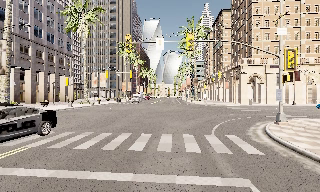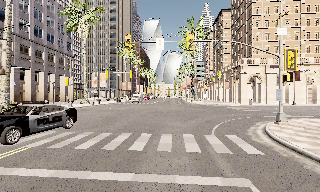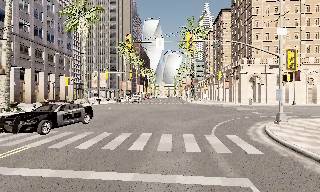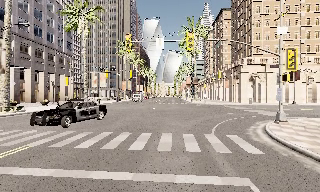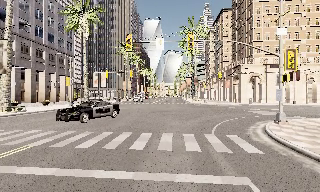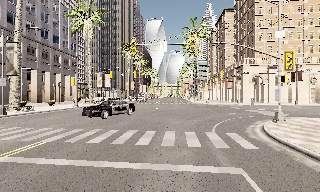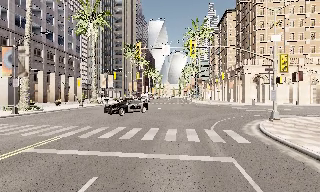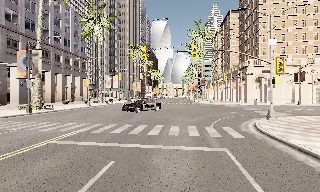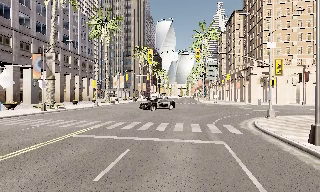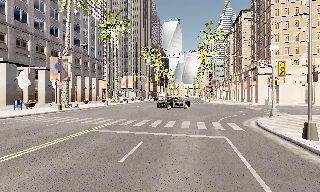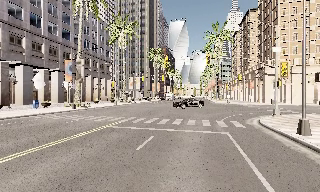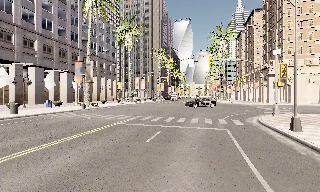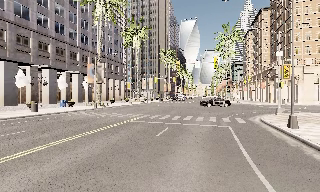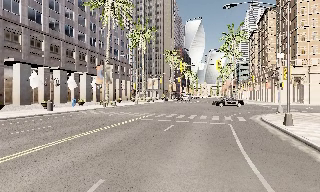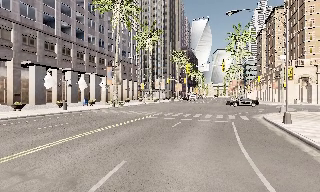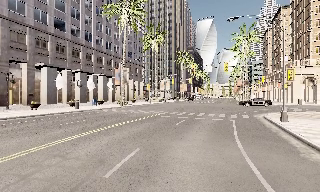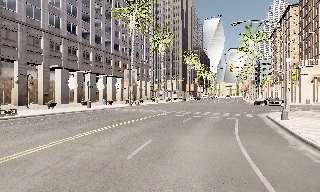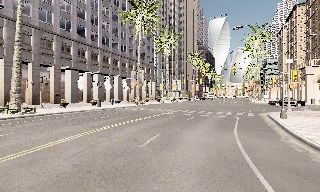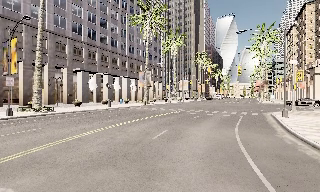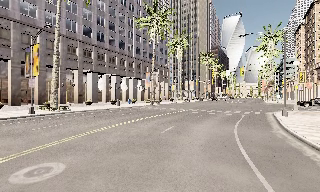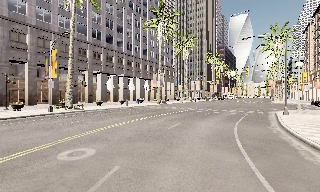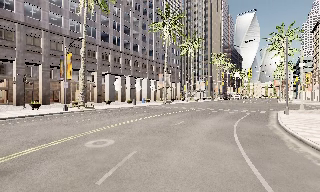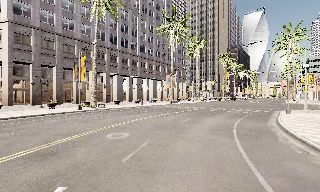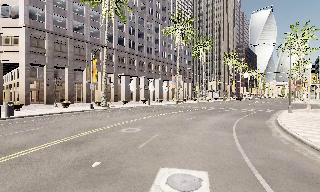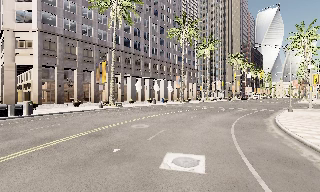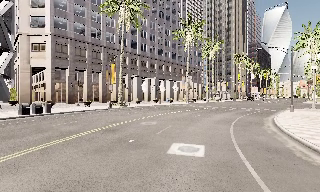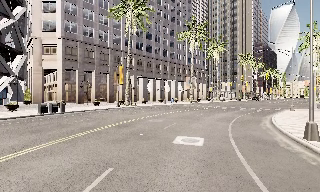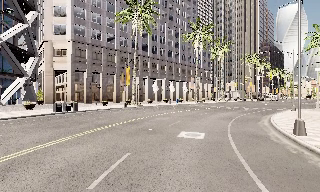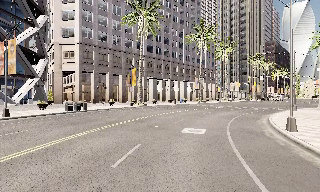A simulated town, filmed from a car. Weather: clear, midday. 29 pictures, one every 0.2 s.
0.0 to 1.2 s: The camera travels backward, about 1.5 m, so what stands in front gets smaller. It gains speed.
1.2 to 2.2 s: The camera travels backward, about 5 m, so what stands in front gets smaller.
2.2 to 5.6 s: The scene slides to the right, as the camera pans about 35 degrees to its left. It travels backward, about 18 m.
The film runs backward here.
